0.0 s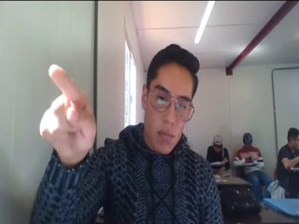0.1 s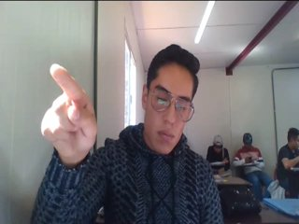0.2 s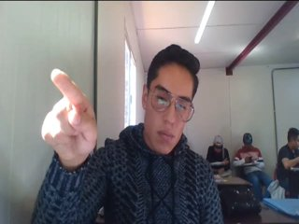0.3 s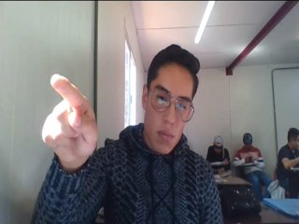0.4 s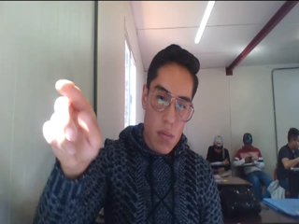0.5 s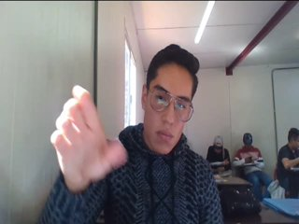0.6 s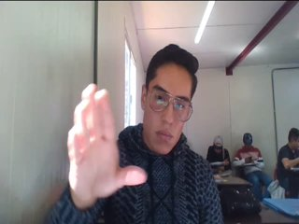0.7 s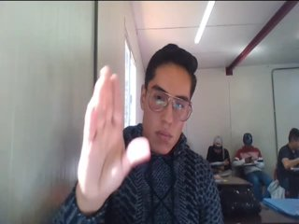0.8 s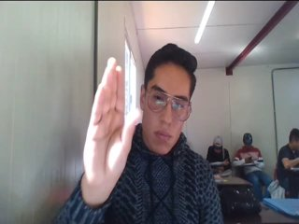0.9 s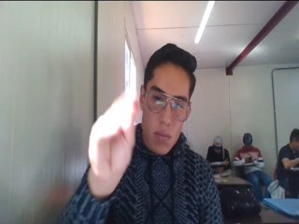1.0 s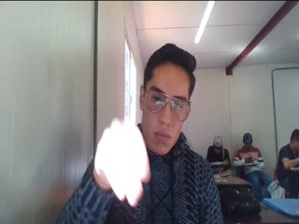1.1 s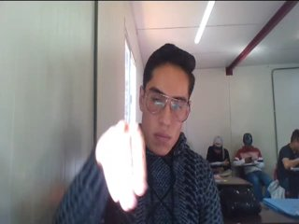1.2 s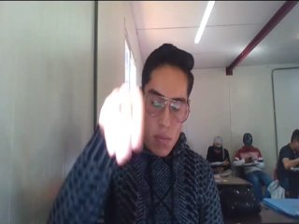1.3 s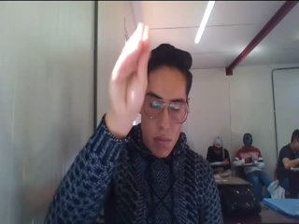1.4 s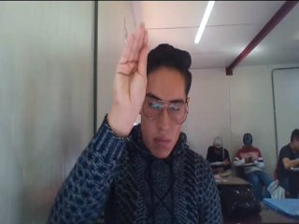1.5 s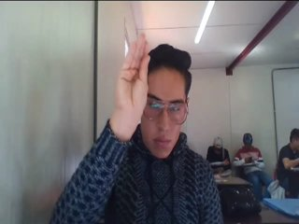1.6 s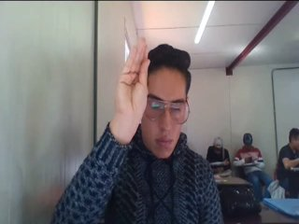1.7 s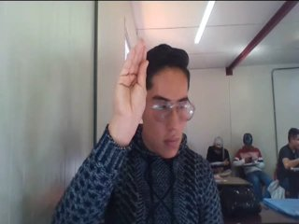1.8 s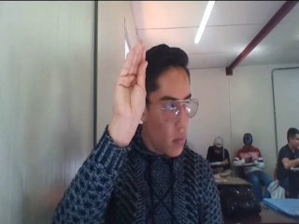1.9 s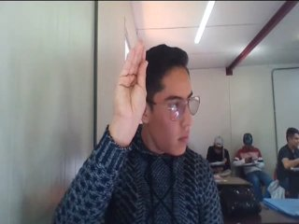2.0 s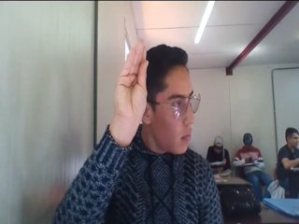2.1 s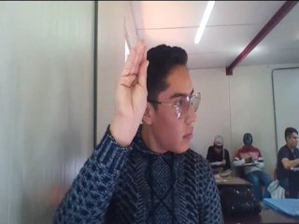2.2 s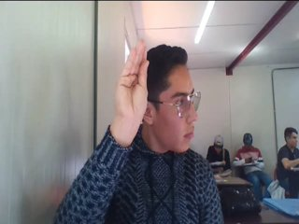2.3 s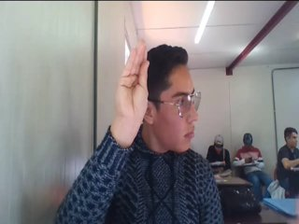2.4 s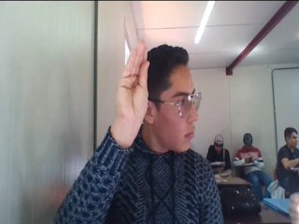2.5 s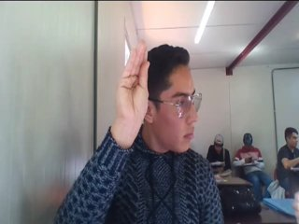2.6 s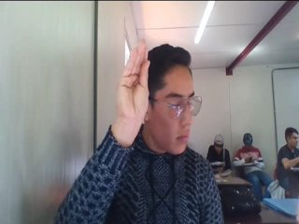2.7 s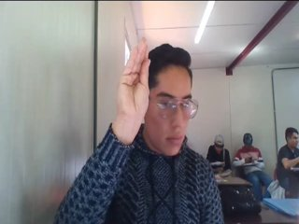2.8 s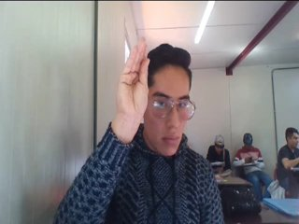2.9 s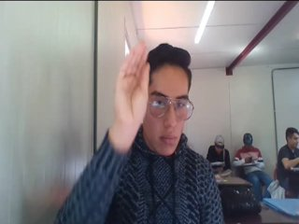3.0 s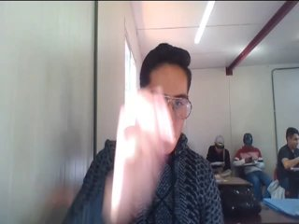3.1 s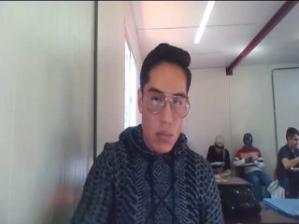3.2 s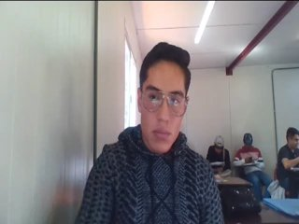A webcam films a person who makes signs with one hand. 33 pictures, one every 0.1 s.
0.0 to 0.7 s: Pointing with one finger.
0.8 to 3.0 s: On the screen the hand sweeps upward. The name of the sign: Throw up.
